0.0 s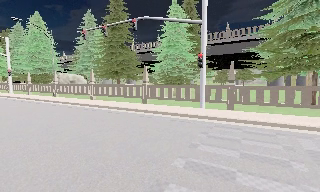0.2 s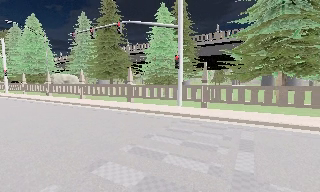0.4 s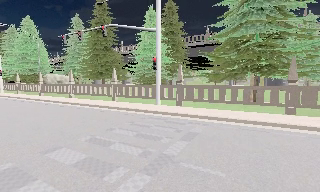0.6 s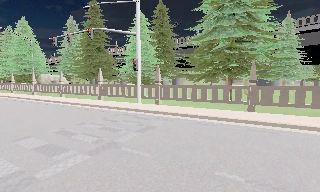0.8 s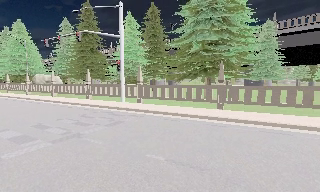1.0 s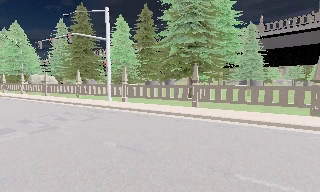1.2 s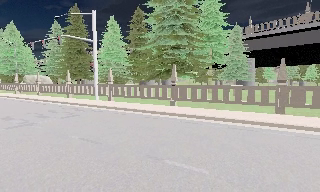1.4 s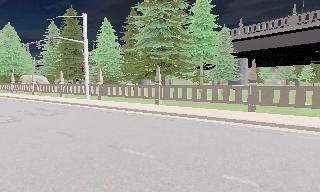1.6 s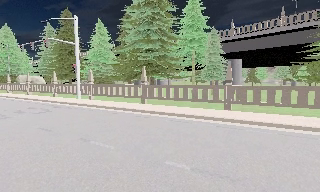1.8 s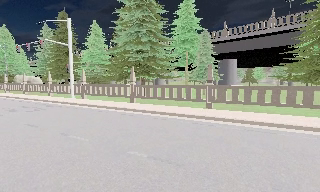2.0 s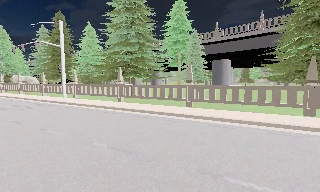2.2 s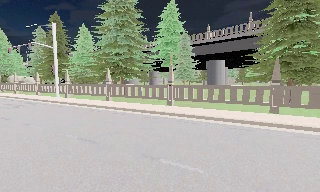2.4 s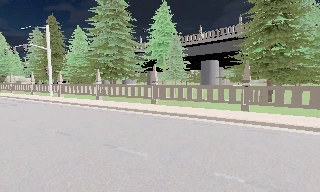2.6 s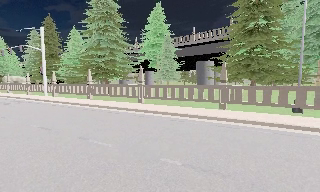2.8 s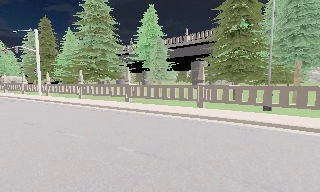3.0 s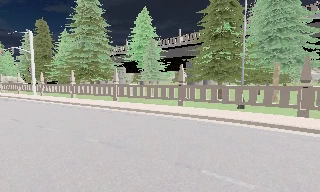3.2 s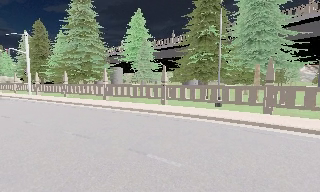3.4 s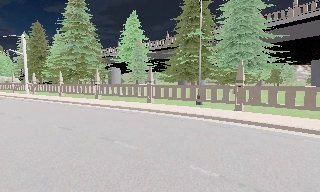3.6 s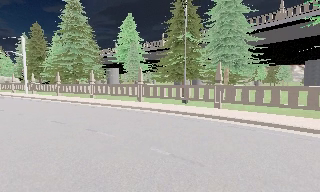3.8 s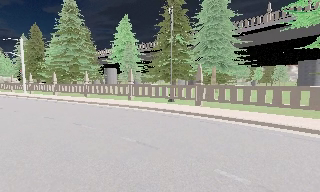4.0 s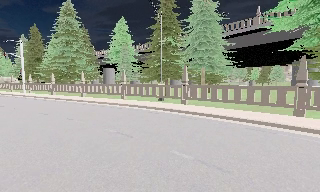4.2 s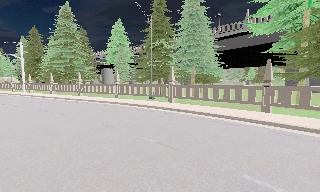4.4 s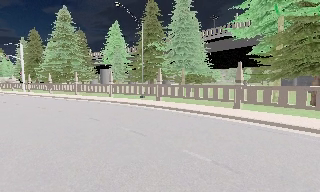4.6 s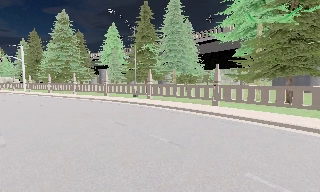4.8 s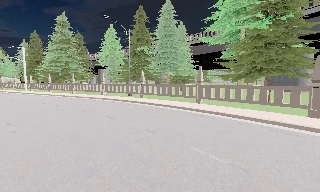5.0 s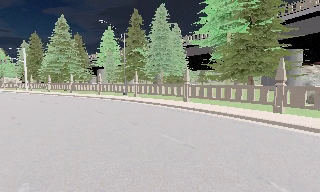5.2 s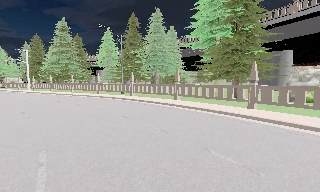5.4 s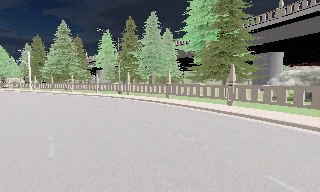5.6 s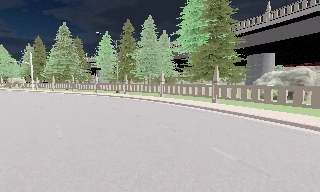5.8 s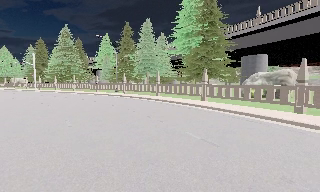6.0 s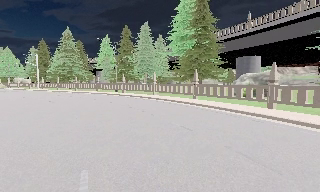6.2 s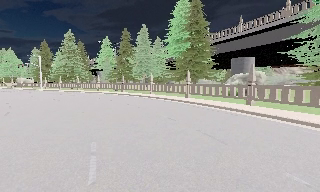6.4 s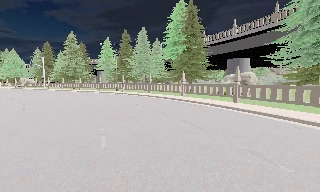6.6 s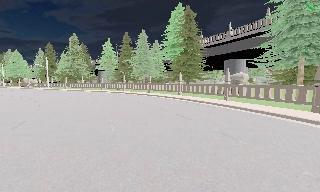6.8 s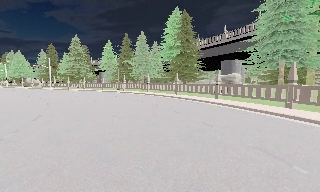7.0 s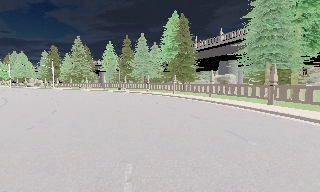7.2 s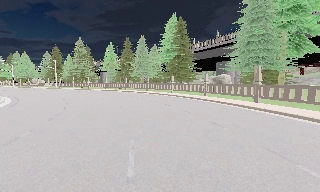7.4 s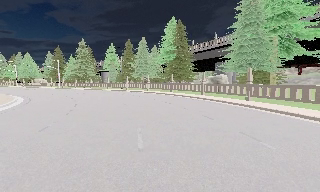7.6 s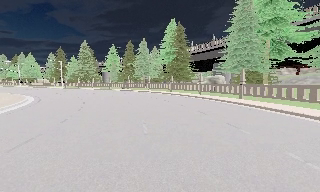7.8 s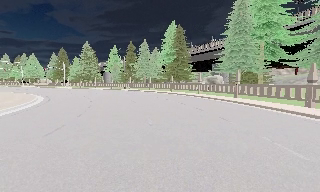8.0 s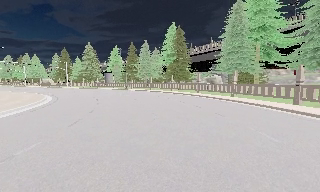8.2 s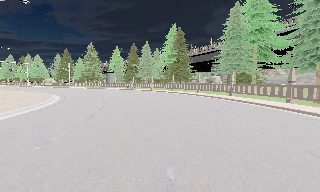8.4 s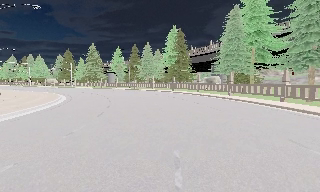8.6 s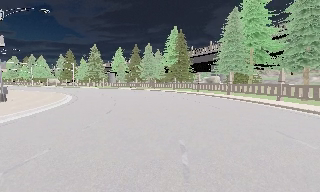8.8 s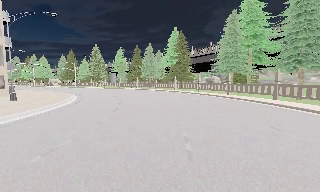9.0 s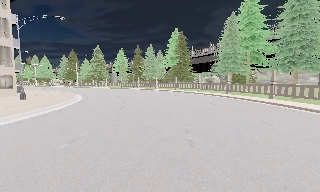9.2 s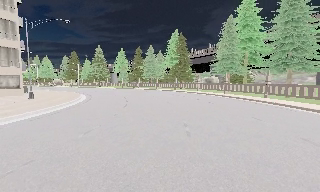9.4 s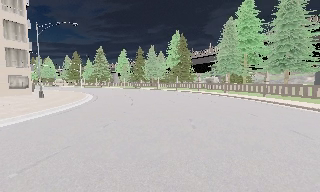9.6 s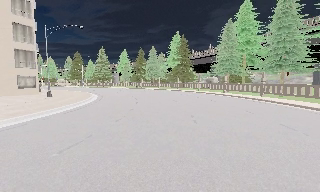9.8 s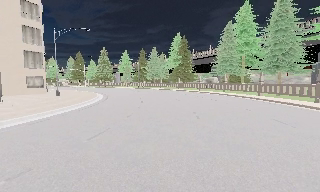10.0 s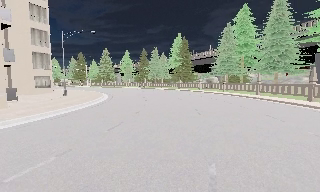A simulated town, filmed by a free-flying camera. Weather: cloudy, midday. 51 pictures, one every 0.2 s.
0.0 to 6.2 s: The camera travels to its right and backward, about 40 m, so close, fixed things drift to the left.
6.2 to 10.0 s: The camera travels backward, about 20 m, so what stands in front gets smaller.
The film runs forward here.
